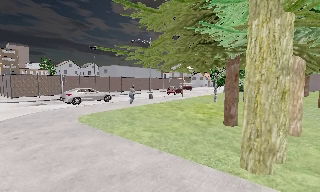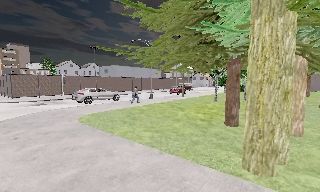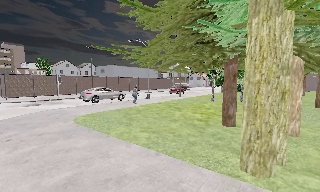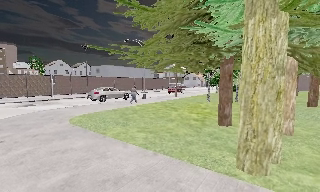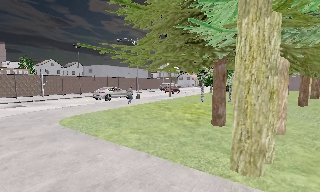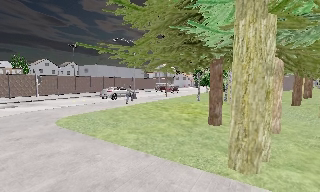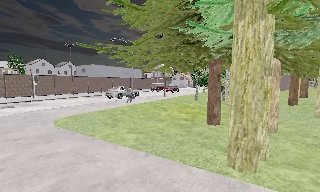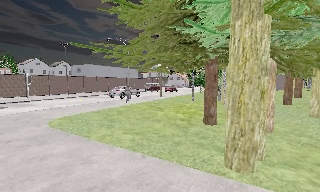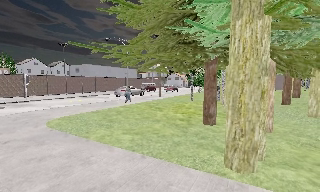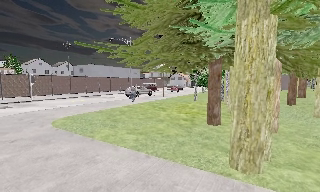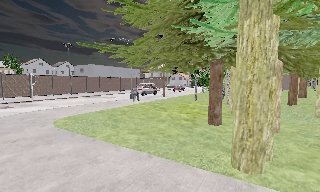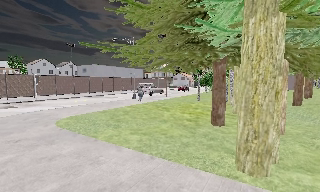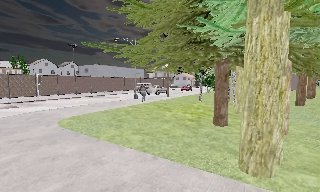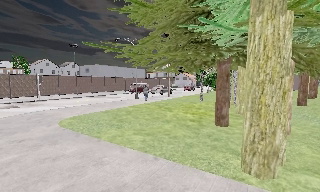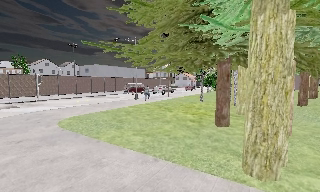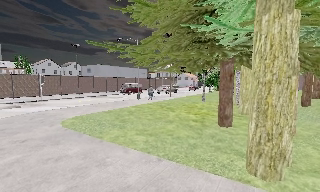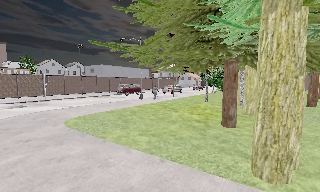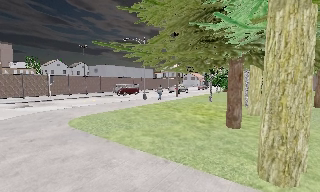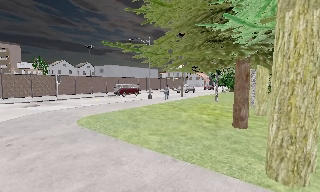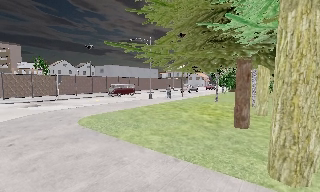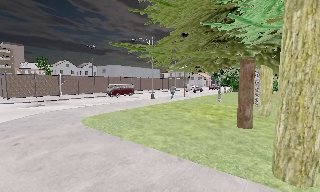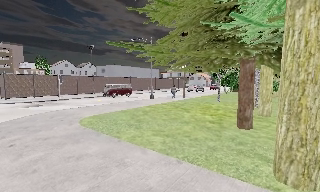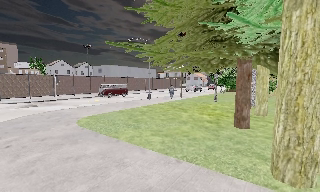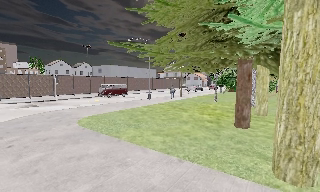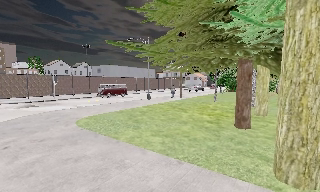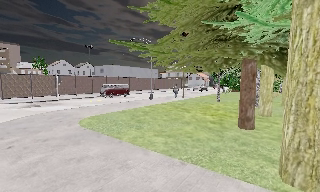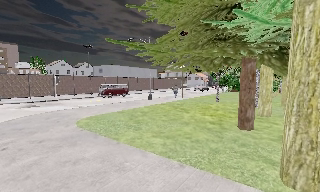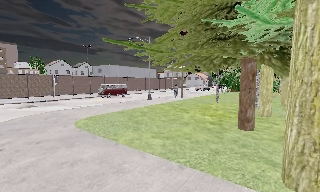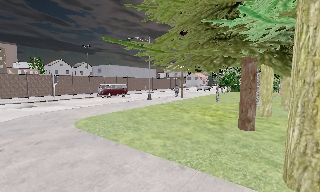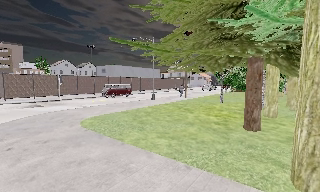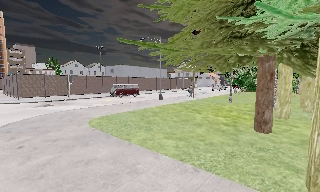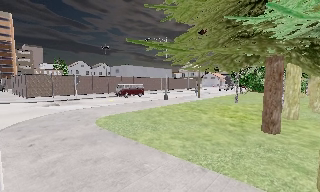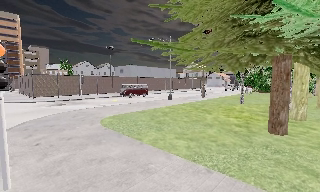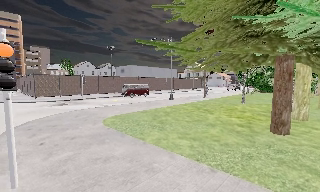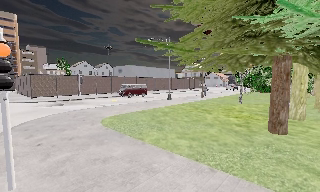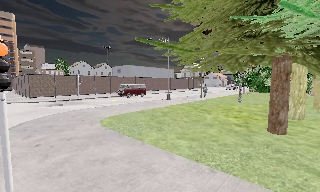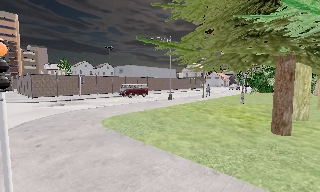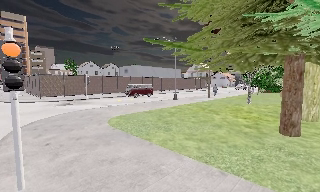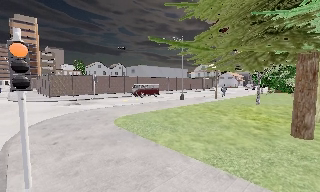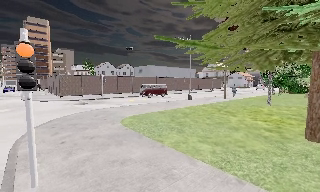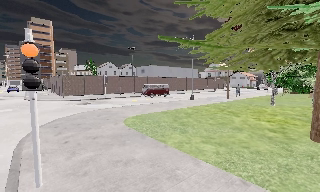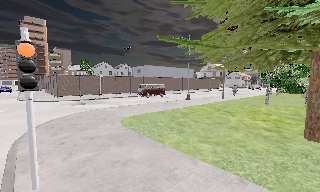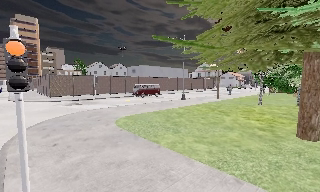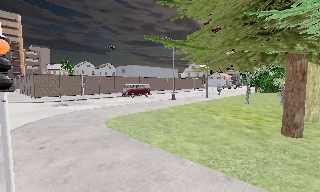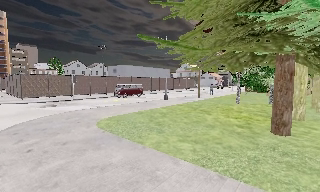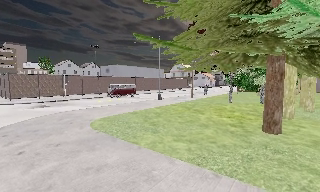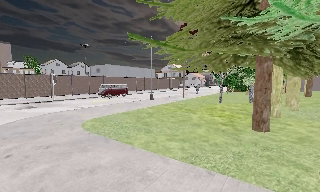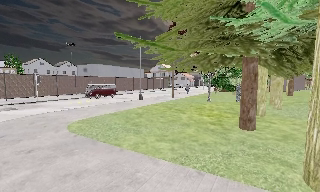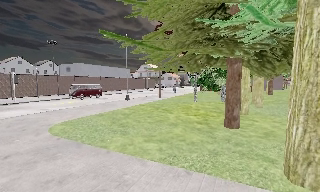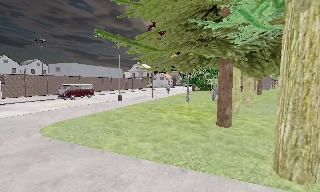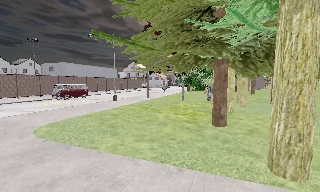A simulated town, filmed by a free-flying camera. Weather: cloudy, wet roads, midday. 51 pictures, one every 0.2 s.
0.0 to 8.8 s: The camera travels to its left and forward, about 2 m, so close, fixed things drift to the right.
8.8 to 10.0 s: The camera pans to its right, which is clockwise from overhead, by about 20 degrees.
The film runs forward here.
